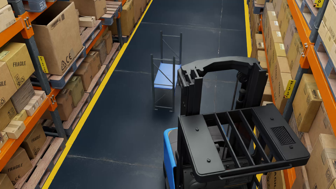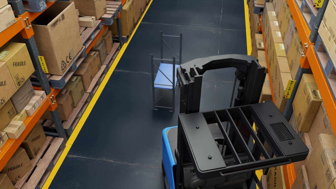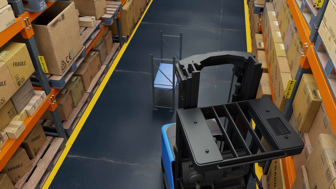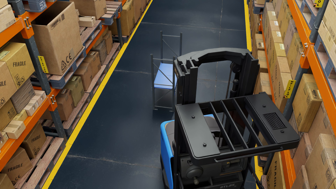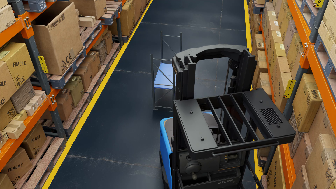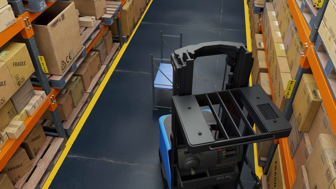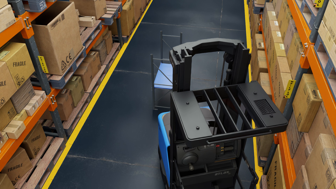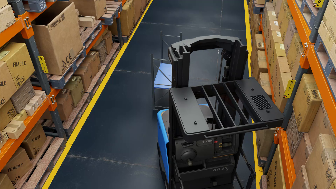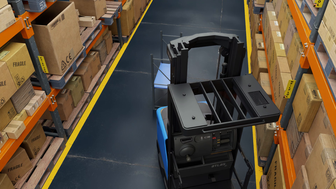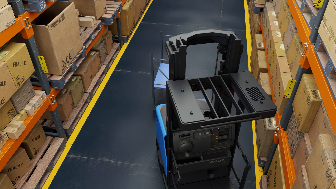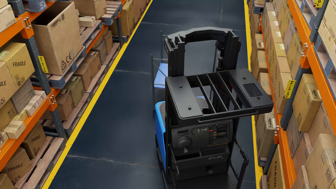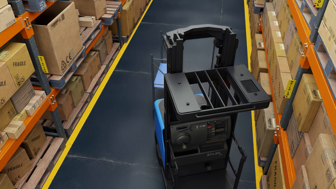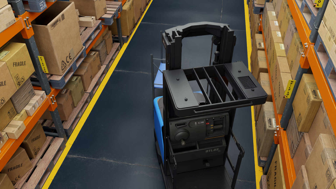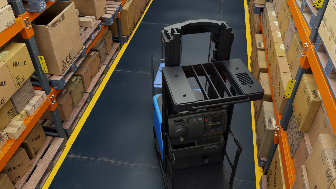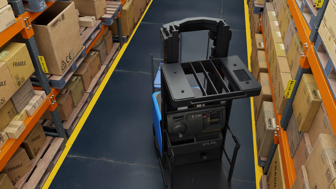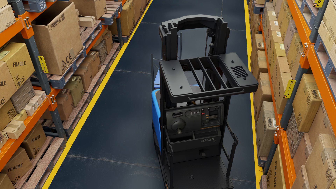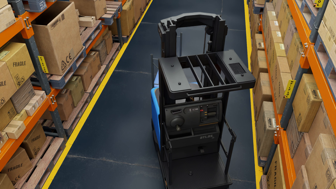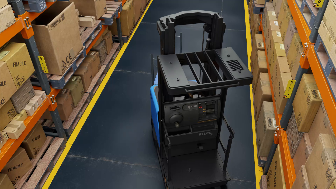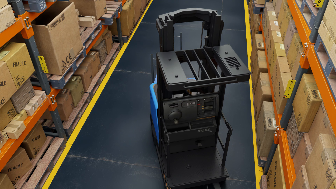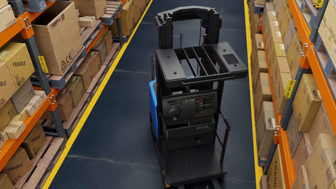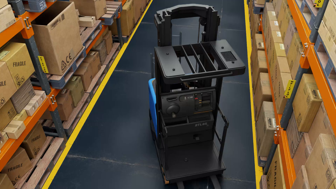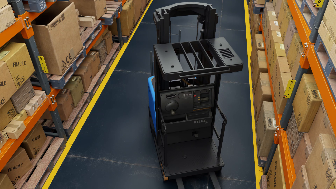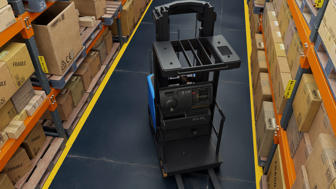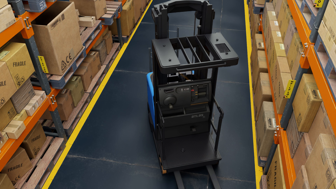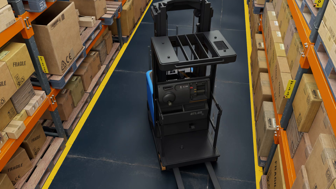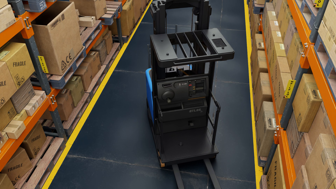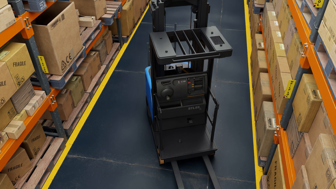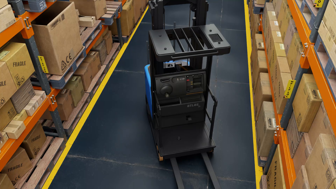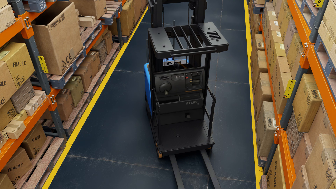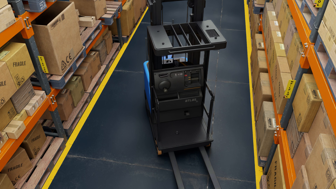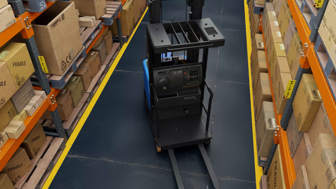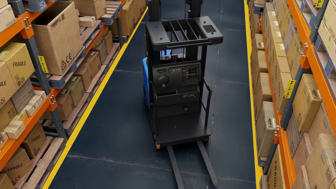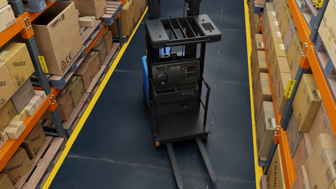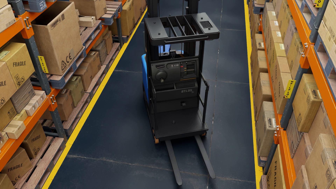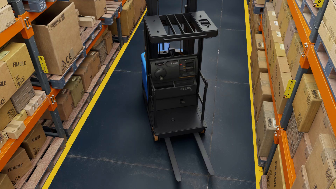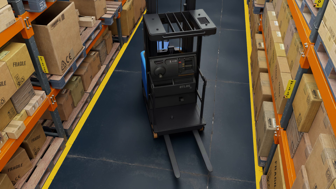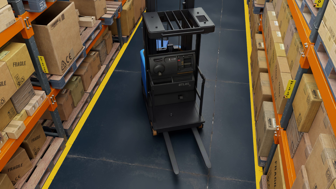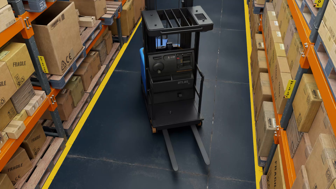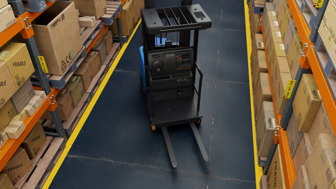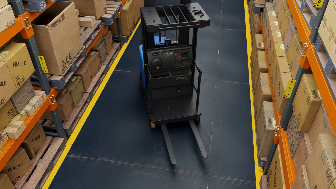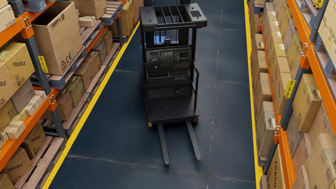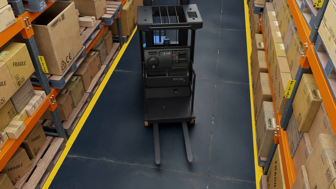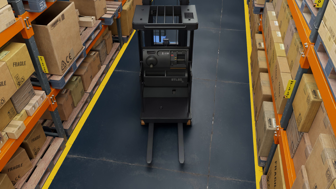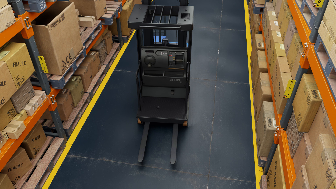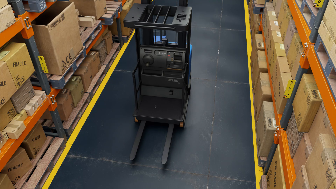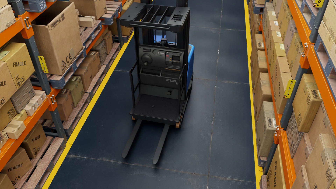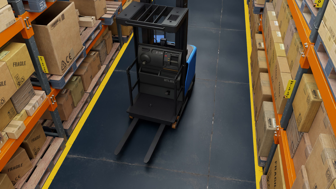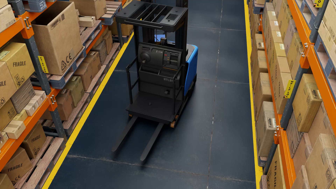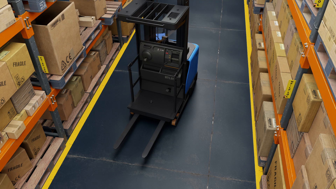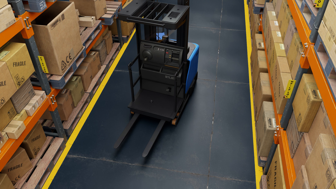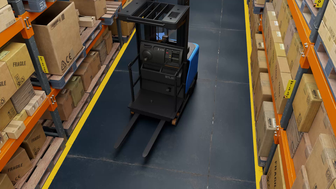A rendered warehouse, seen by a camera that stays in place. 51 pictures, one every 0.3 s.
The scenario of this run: A forklift runs into an object in its way.
